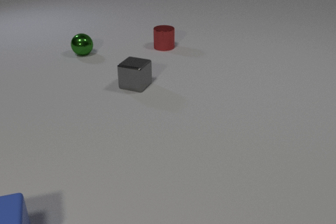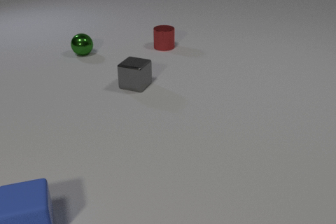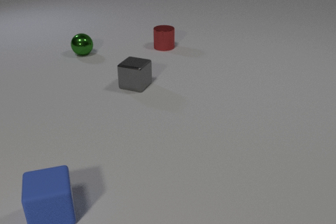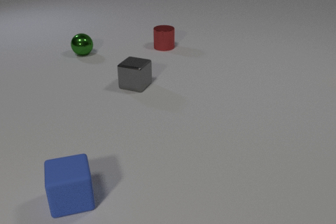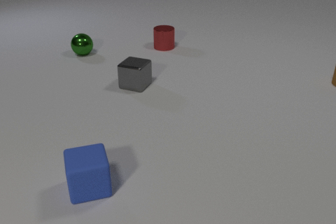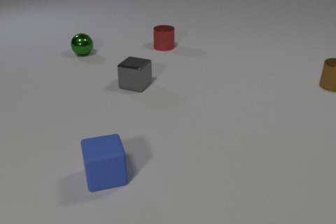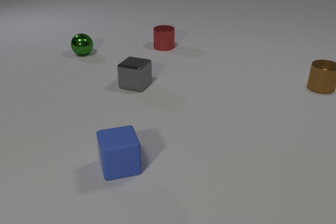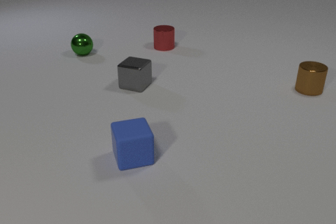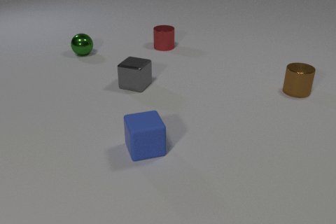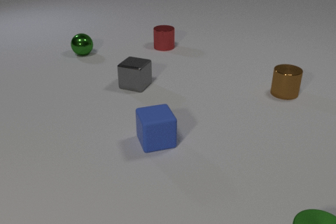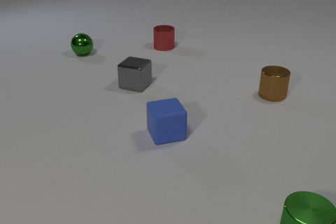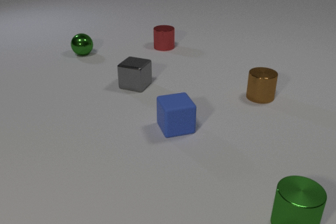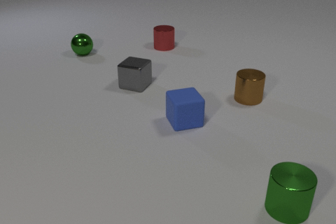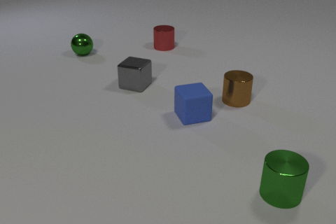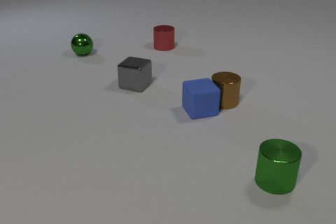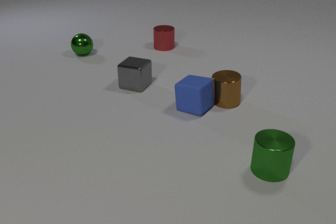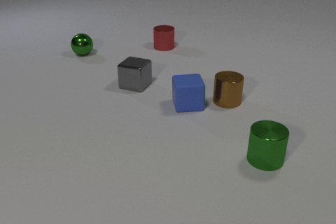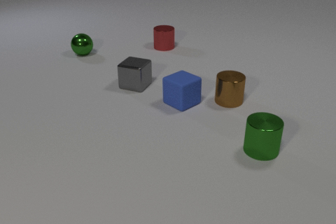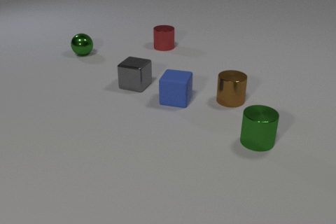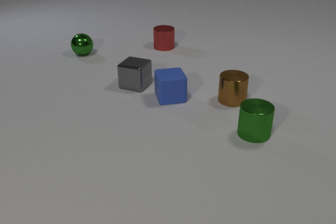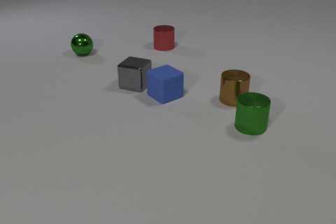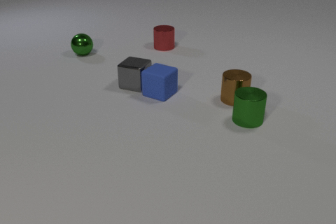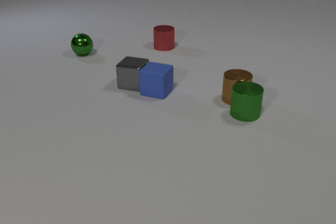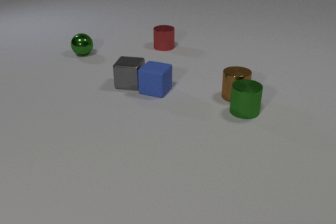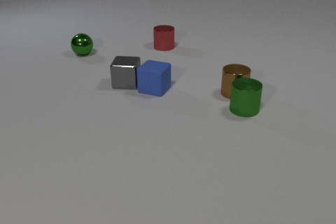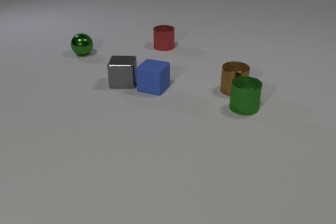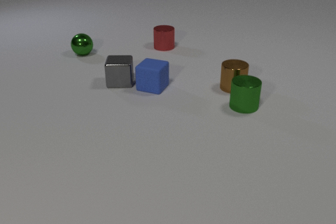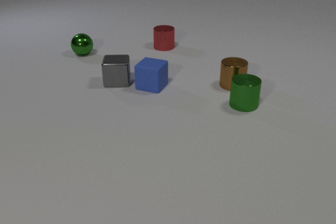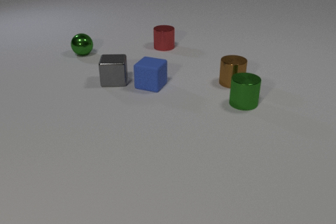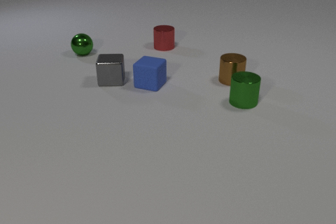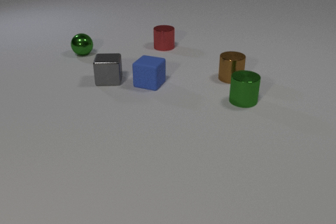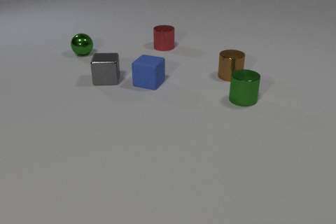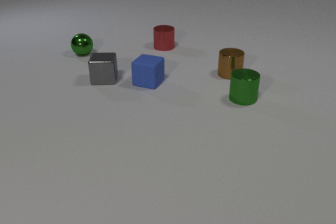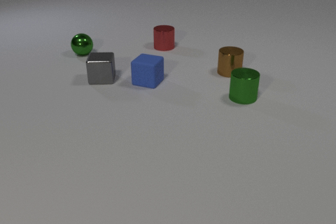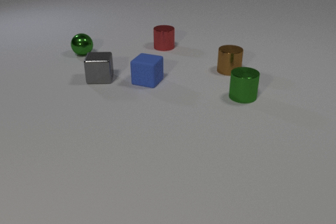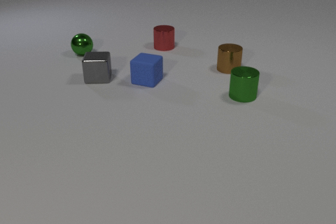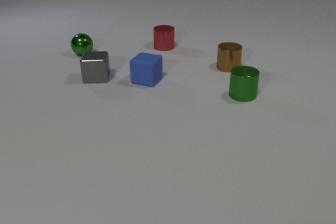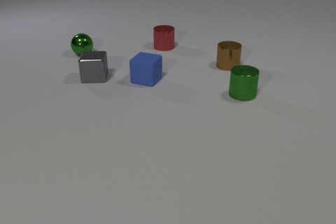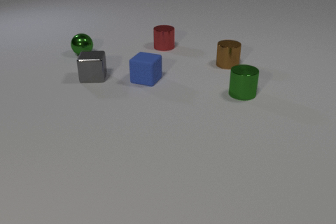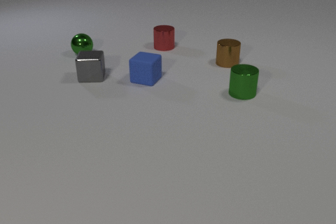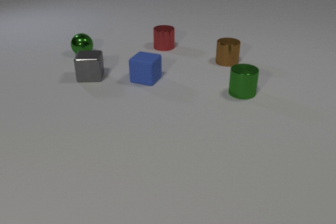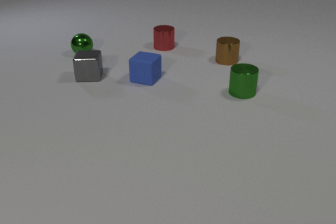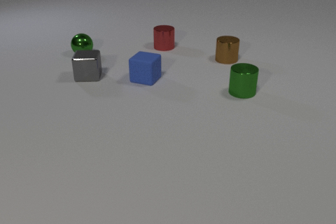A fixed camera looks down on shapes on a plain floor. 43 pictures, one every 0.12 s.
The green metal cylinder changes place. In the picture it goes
away from the camera.
The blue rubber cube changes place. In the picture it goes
away from the camera.
0.00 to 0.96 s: The brown metal cylinder comes in at the right edge, slides to the left and toward the camera. The blue rubber cube slides to the right and away from the camera.
0.96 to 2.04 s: The brown metal cylinder slides to the left and toward the camera. The blue rubber cube slides away from the camera and to the right. The green metal cylinder comes in at the bottom edge, slides away from the camera. The brown metal cylinder and the blue rubber cube collide.
2.04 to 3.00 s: The brown metal cylinder slides away from the camera. The blue rubber cube slides away from the camera and to the left. The green metal cylinder slides away from the camera. The gray metal cube slides to the left and away from the camera, spins counterclockwise seen from above by about 15 degrees, its near face sliding to the right. The blue rubber cube and the gray metal cube collide. The brown metal cylinder and the green metal cylinder collide.
3.00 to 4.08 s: The brown metal cylinder slides away from the camera. The blue rubber cube slides away from the camera. The green metal cylinder slides away from the camera. The gray metal cube slides to the left and away from the camera.
4.08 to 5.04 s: The brown metal cylinder slides away from the camera. The blue rubber cube slides away from the camera. The green metal cylinder slides away from the camera. The gray metal cube slides to the left and away from the camera.
What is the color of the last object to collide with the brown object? green.
How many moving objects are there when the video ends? 4.
What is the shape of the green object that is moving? cylinder.
